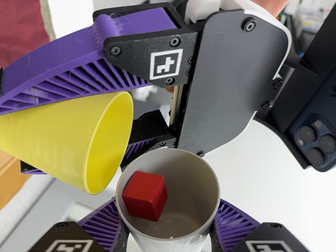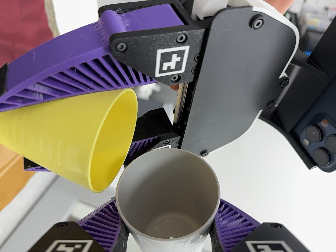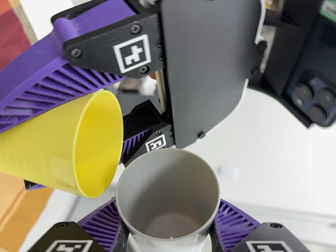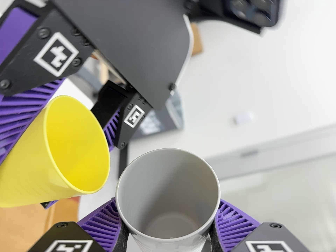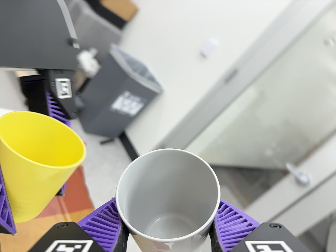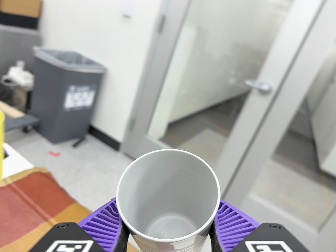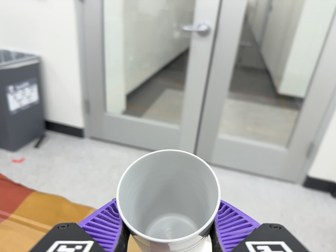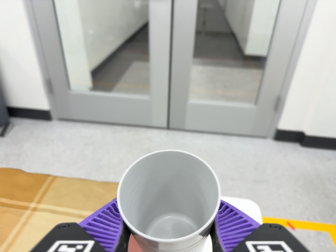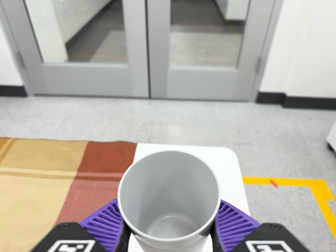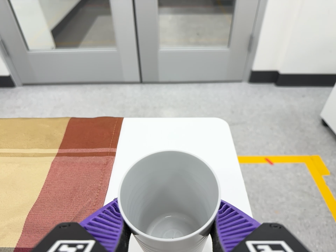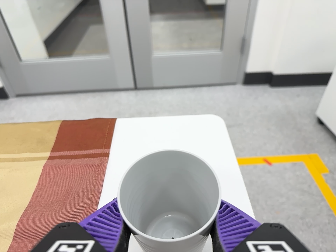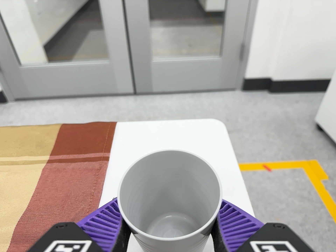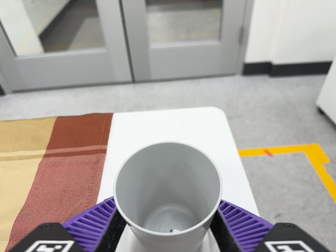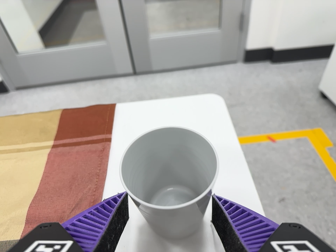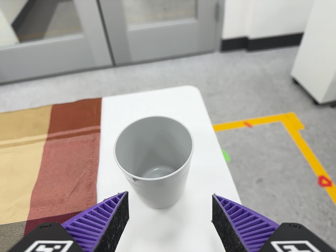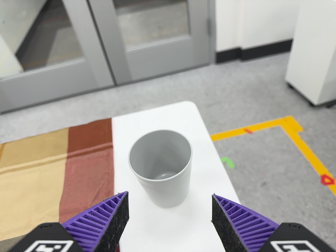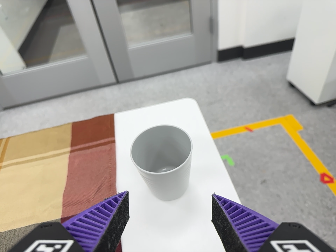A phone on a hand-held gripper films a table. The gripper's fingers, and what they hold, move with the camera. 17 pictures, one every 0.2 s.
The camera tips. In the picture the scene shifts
upward.
The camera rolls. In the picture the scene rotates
counterclockwise.
0.0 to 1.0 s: The camera travels to its right, about 20 cm, so close, fixed things drift to the left. Its aim tips toward the bottom of its view by about 20 degrees, and the scene shifts upward. It rolls about its line of sight by about 95 degrees, and the scene rotates counterclockwise.
1.0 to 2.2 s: The camera pans to its right by about 20 degrees. It travels toward the bottom of its view, to its right and forward, about 24 cm, so close, fixed things drift upward. Its aim tips toward the bottom of its view by about 20 degrees, and the scene shifts upward. It rolls about its line of sight by about 35 degrees, and the scene rotates counterclockwise.
2.2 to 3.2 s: The camera travels backward, about 12 cm, so what stands in front gets smaller. It rolls about its line of sight by about 10 degrees, and the scene rotates counterclockwise.
The film runs forward here.
